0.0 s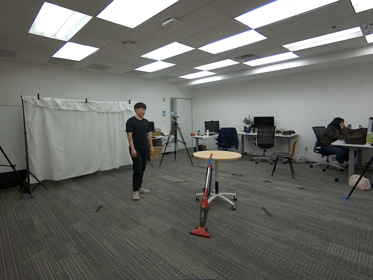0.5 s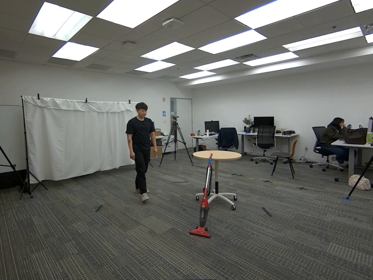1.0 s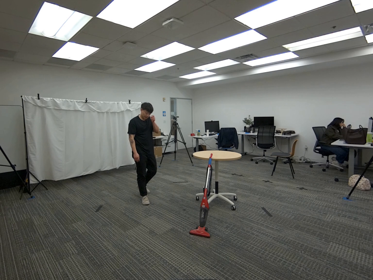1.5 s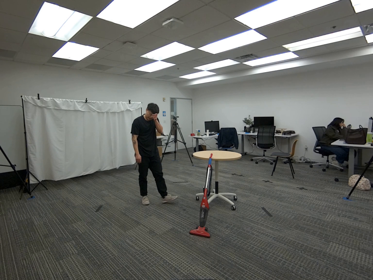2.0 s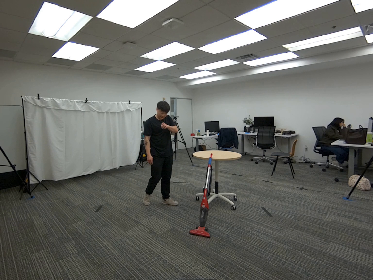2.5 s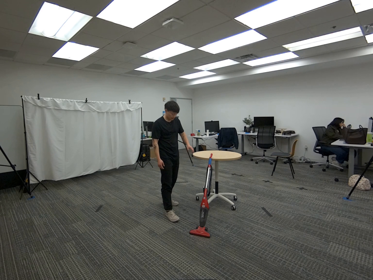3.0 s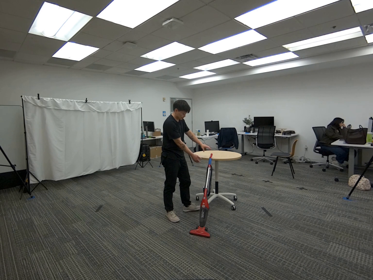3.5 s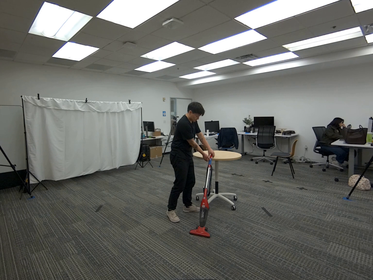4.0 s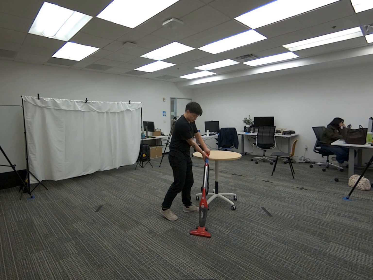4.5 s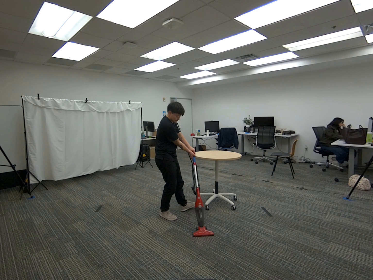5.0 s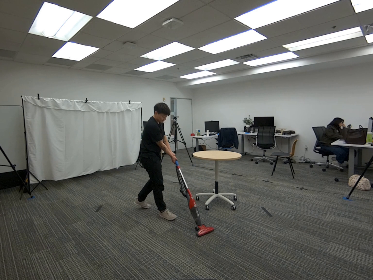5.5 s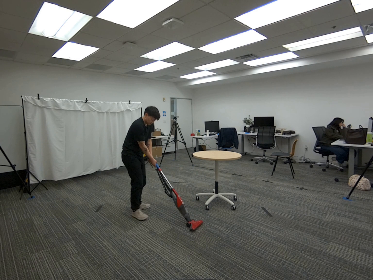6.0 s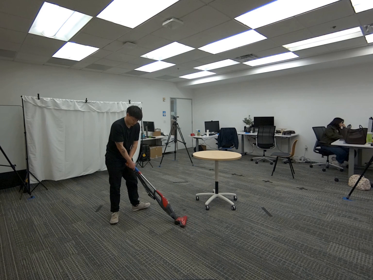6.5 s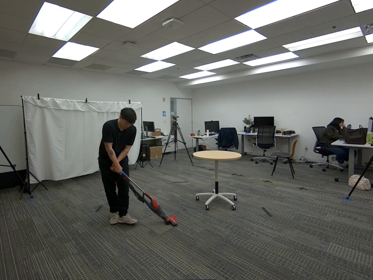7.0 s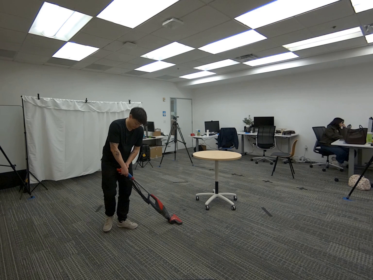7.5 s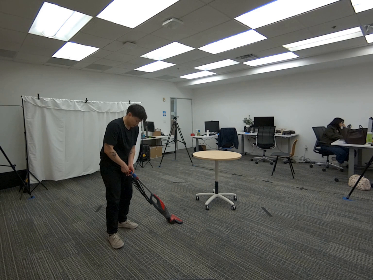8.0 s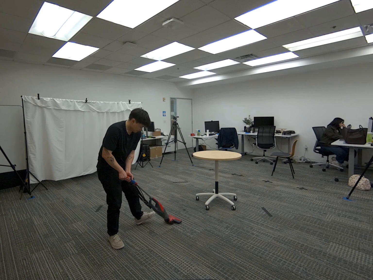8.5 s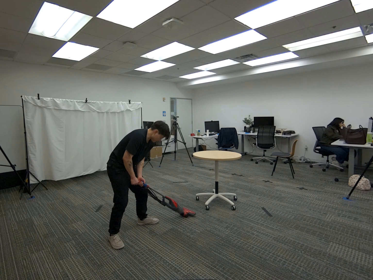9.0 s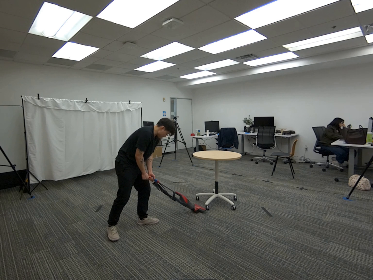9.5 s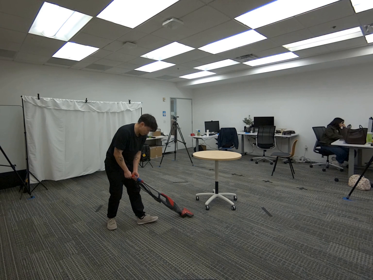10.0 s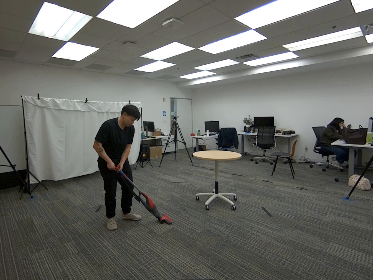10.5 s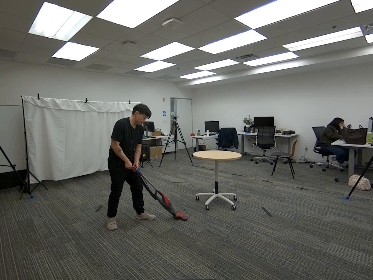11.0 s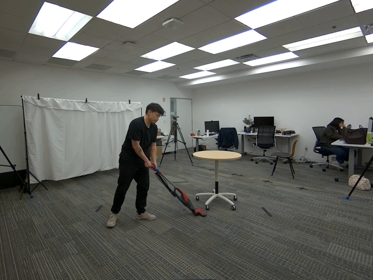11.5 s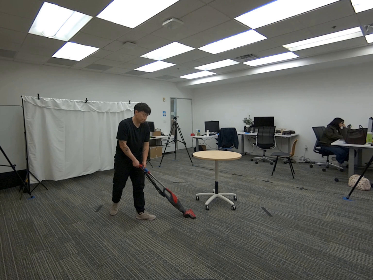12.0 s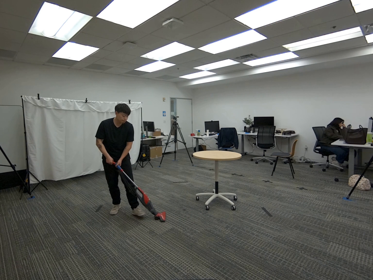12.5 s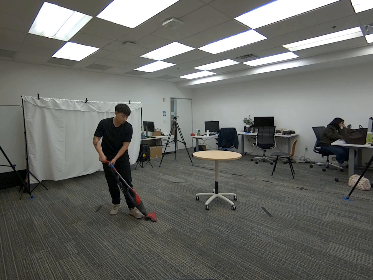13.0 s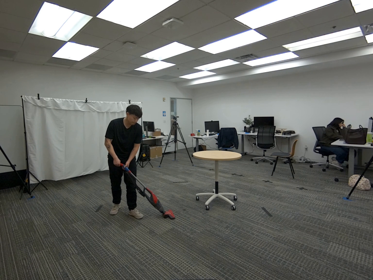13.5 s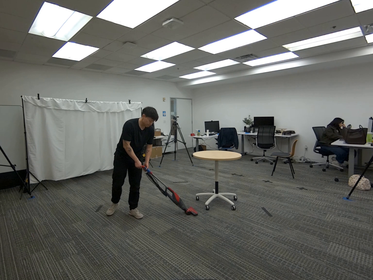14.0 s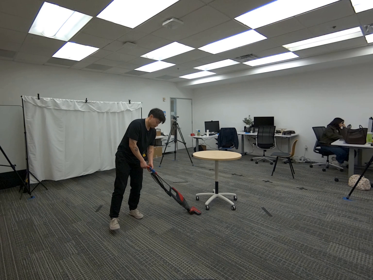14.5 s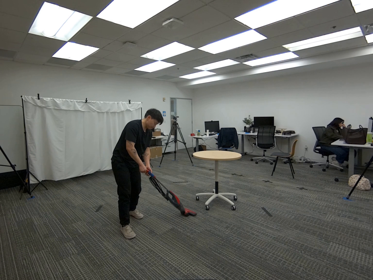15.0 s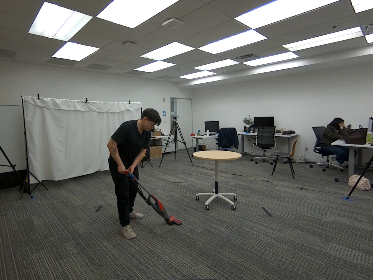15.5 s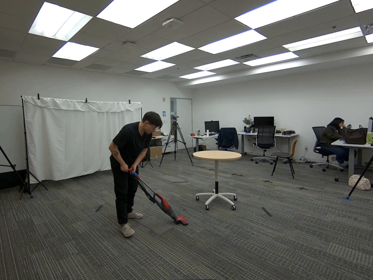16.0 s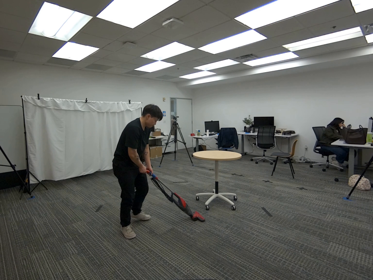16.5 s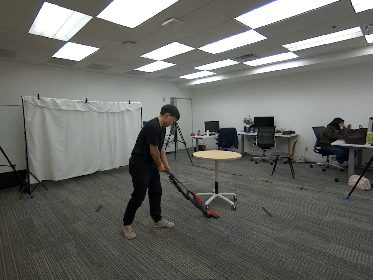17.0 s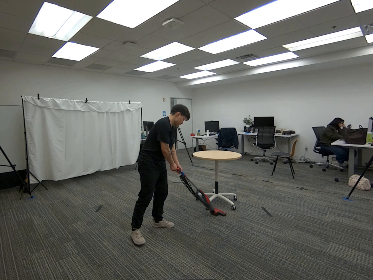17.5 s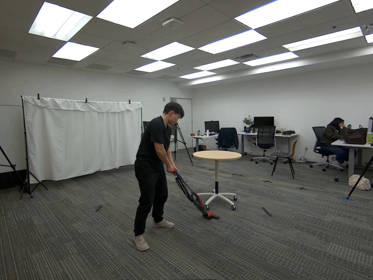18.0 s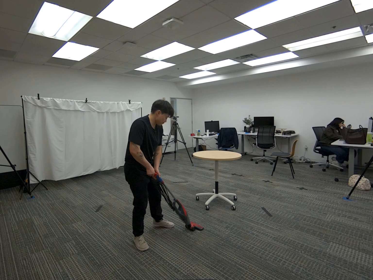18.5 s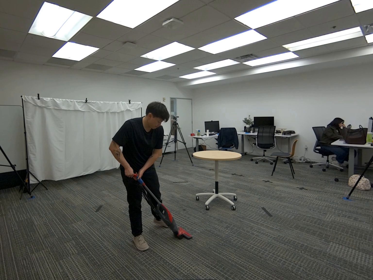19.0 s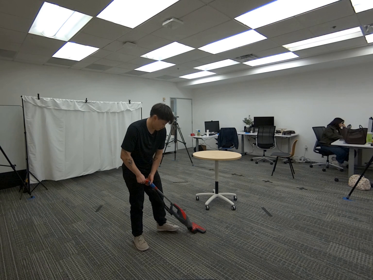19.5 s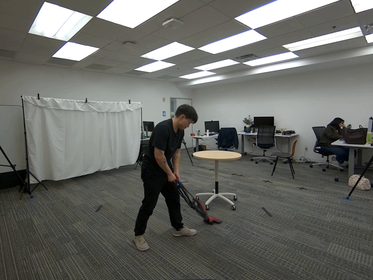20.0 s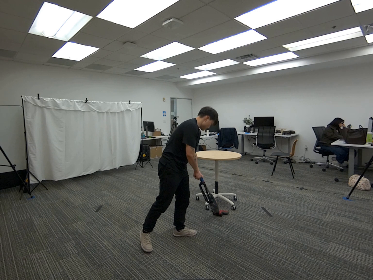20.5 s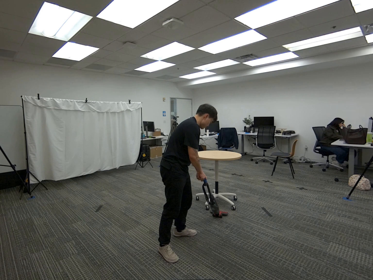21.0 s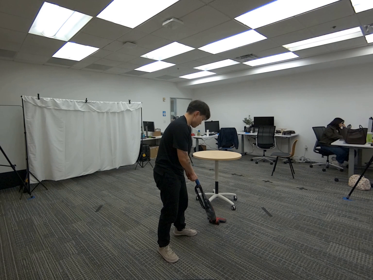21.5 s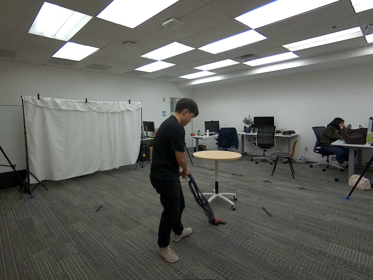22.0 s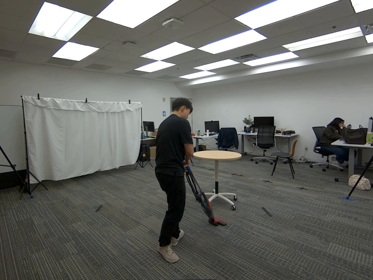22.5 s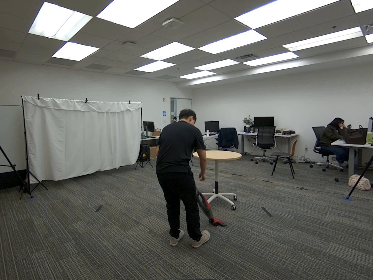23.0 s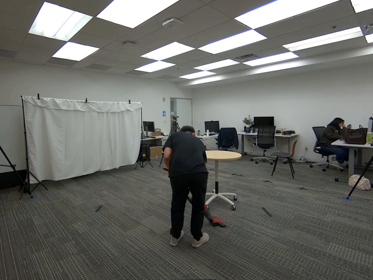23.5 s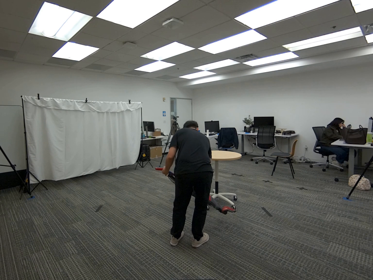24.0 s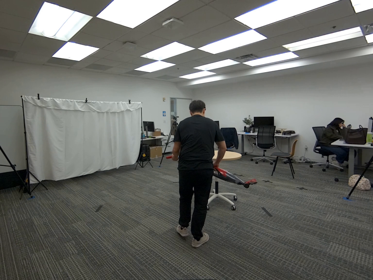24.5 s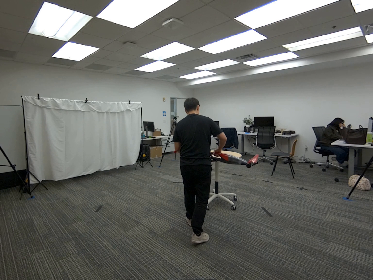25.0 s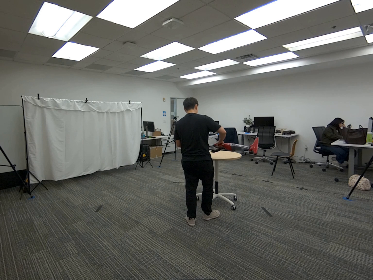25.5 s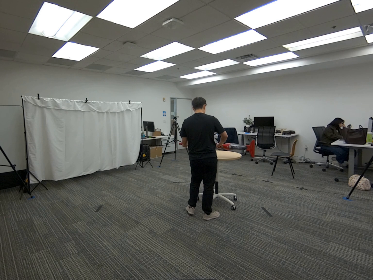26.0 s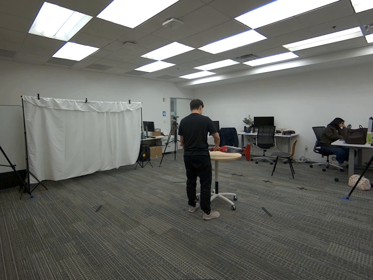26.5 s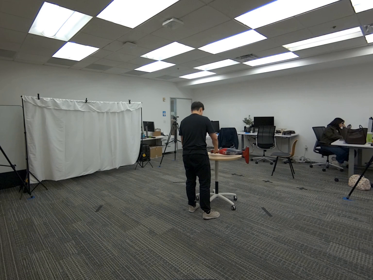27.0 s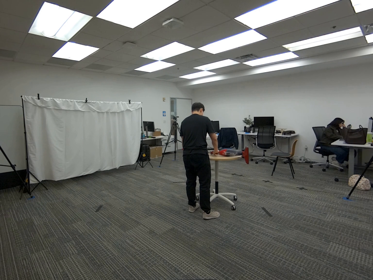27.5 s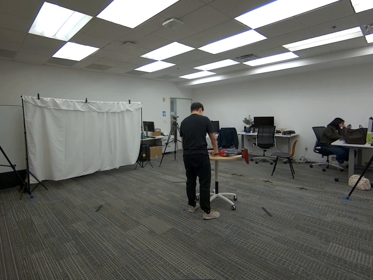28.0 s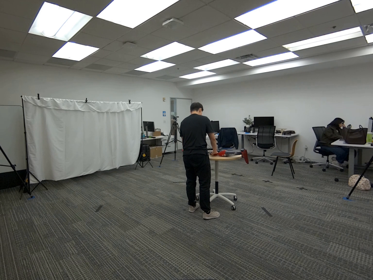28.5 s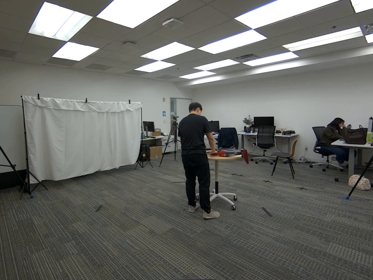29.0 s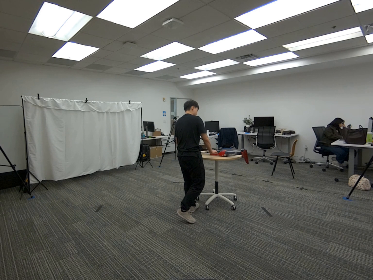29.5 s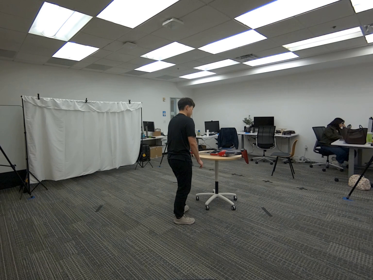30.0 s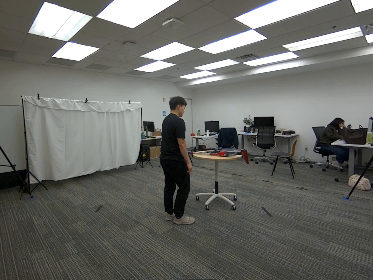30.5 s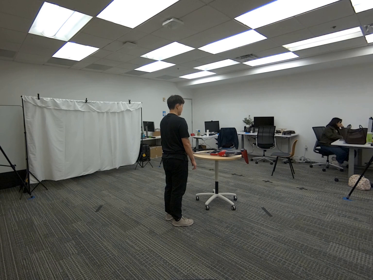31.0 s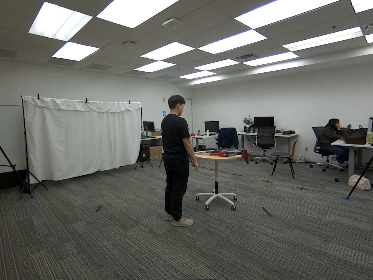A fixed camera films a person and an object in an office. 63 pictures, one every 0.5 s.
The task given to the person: Walk over to the vacuum resting on the round table and using both hands proceed to perform vacuum motions on the base of the round table. Place vacuum back on top of the round table when done.
